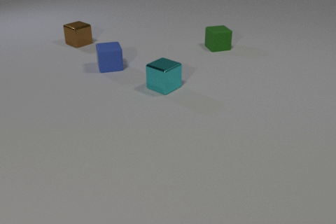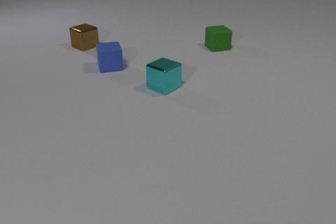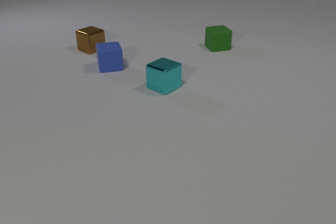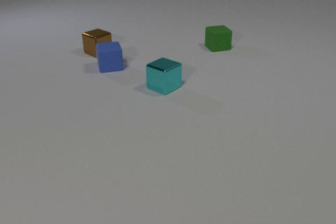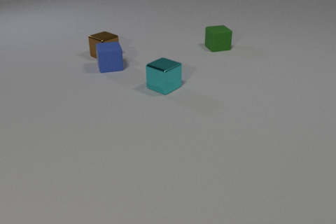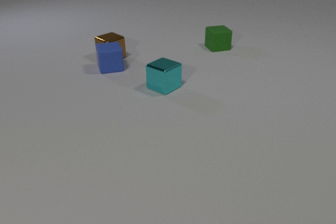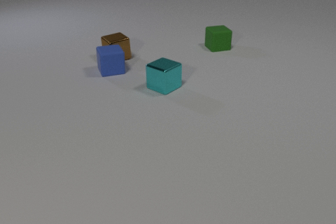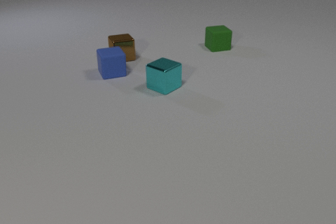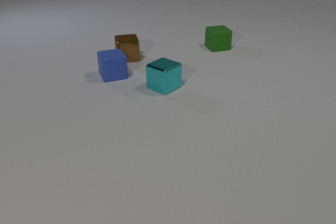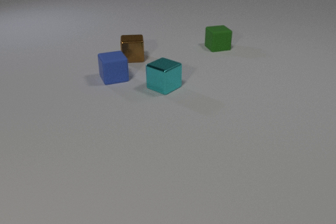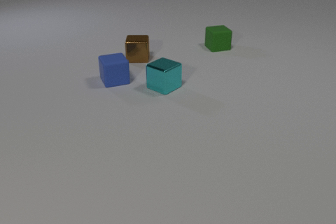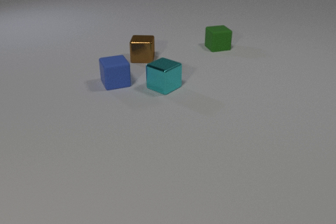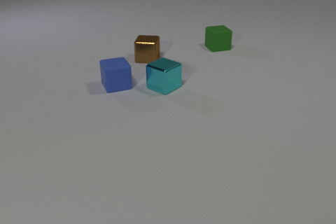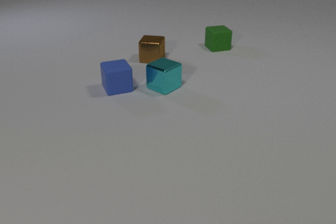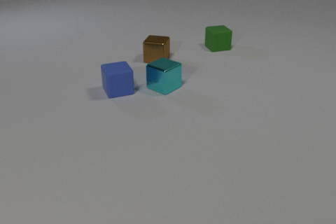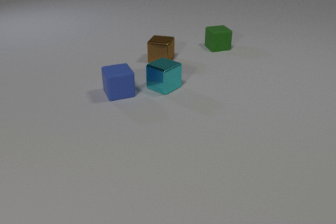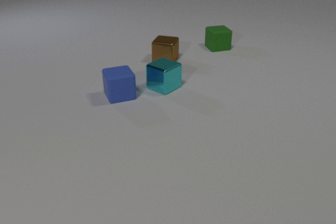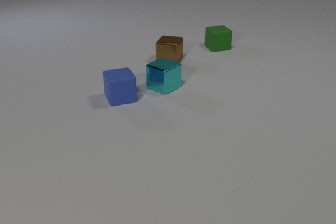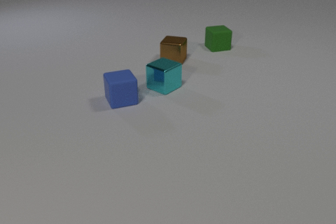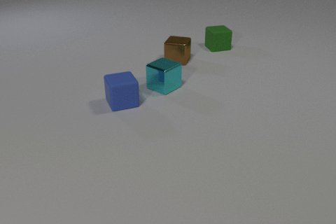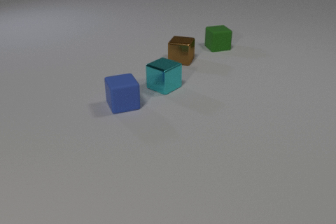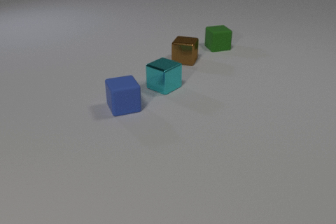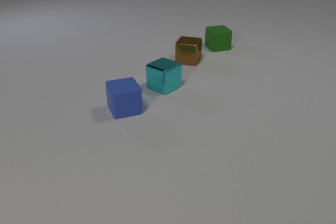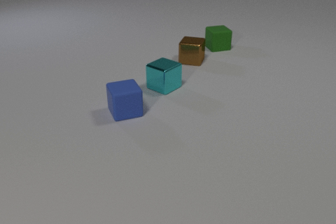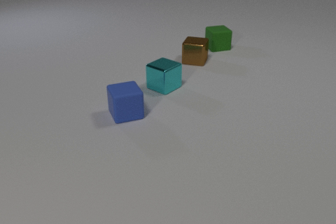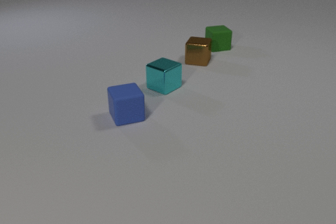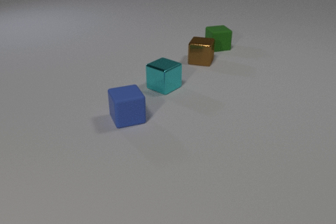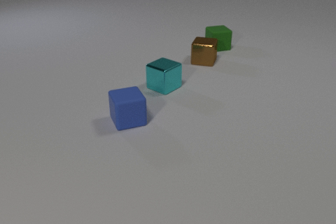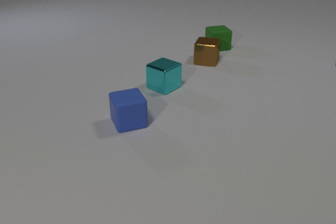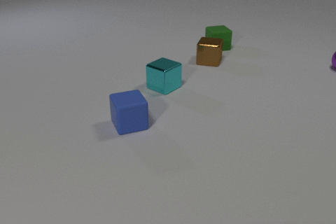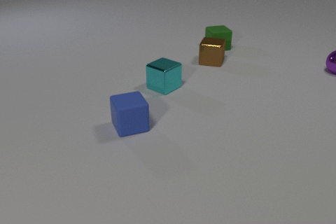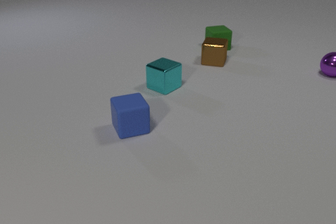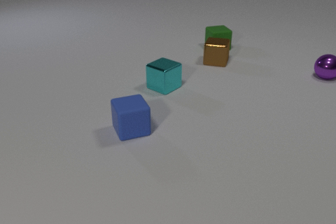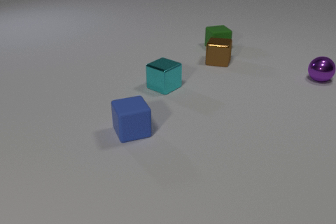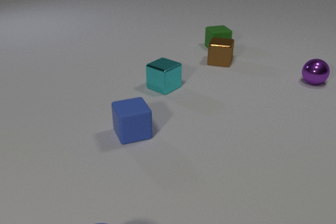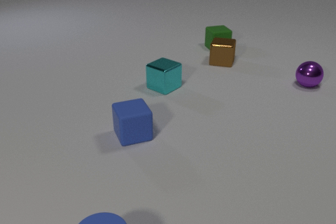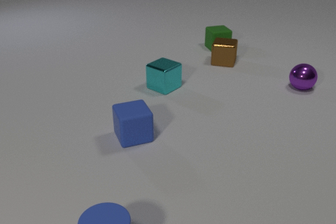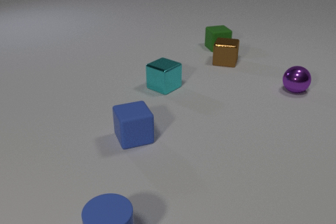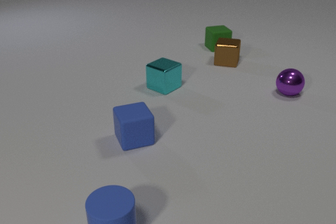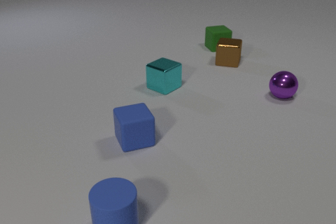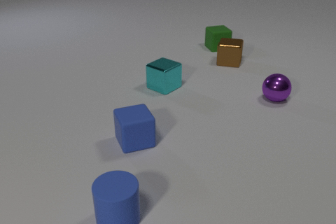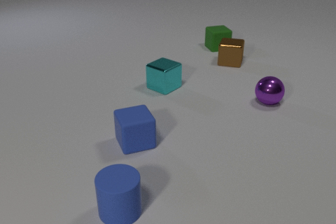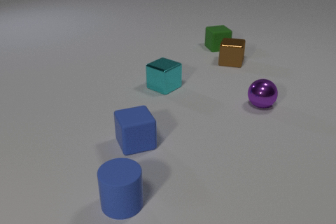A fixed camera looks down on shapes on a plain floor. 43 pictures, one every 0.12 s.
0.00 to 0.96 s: The brown metal cube slides toward the camera and to the right, spins so that its near face slides to the left, clockwise seen from above. The blue rubber cube slides toward the camera. The brown metal cube and the blue rubber cube collide.
0.96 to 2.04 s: The brown metal cube slides to the right, spins clockwise seen from above by about 30 degrees, its near face sliding to the left. The blue rubber cube slides toward the camera.
2.04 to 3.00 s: The brown metal cube slides to the right. The blue rubber cube slides toward the camera.
3.00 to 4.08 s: The brown metal cube slides to the right. The blue rubber cube slides toward the camera. The purple metal sphere comes in at the right edge, rolls toward the camera and to the left.
4.08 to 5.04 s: The brown metal cube slides to the right. The blue rubber cube slides toward the camera. The blue rubber cylinder slides away from the camera. The purple metal sphere rolls toward the camera and to the left.
What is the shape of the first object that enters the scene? sphere.
What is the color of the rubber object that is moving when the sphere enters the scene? blue.
How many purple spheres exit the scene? 0.
